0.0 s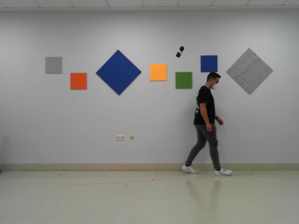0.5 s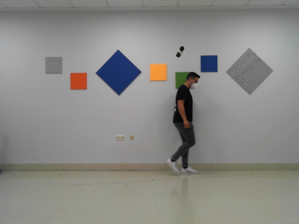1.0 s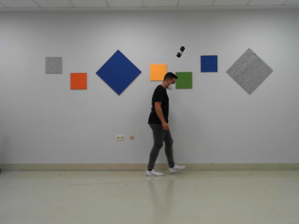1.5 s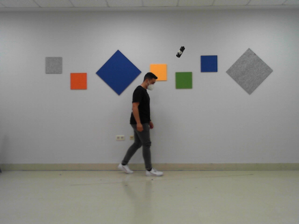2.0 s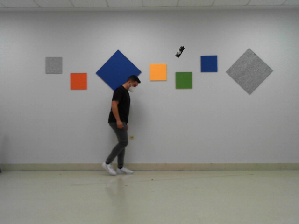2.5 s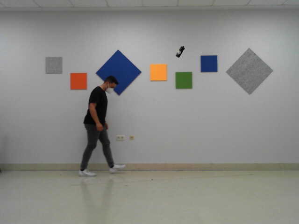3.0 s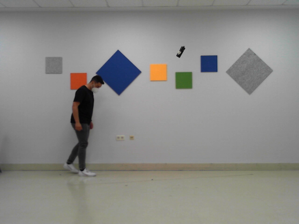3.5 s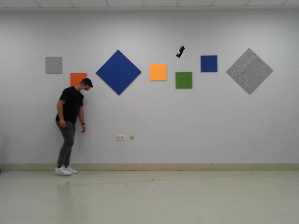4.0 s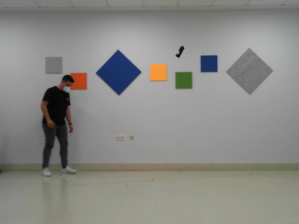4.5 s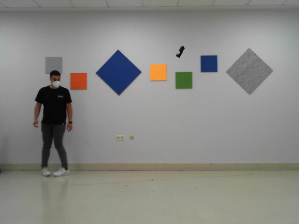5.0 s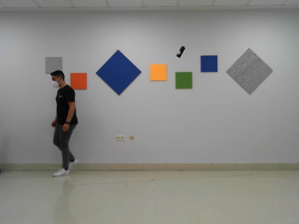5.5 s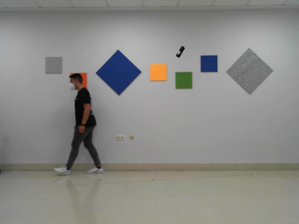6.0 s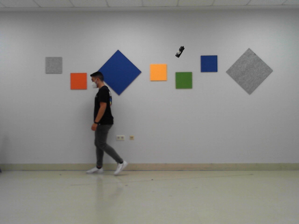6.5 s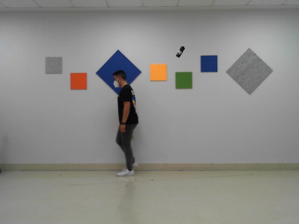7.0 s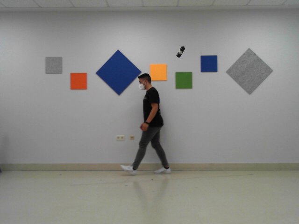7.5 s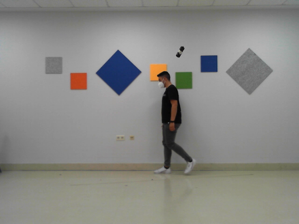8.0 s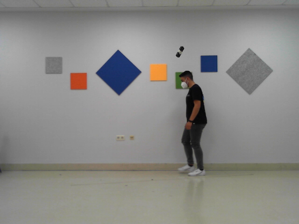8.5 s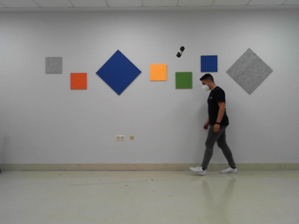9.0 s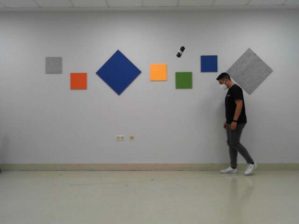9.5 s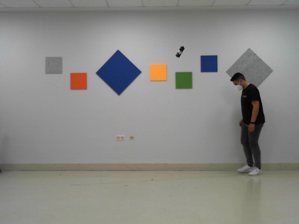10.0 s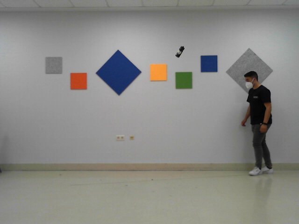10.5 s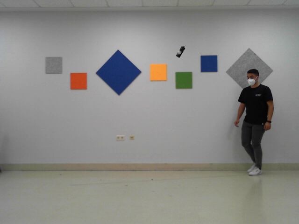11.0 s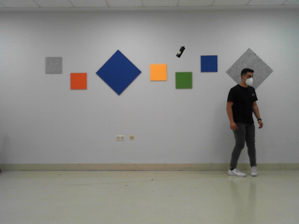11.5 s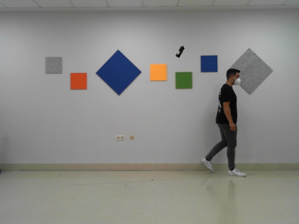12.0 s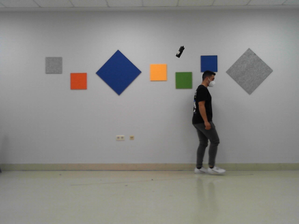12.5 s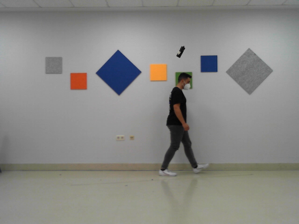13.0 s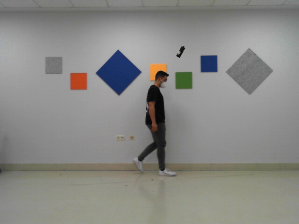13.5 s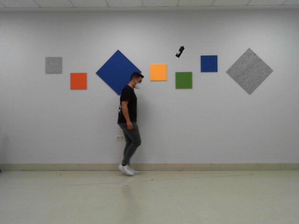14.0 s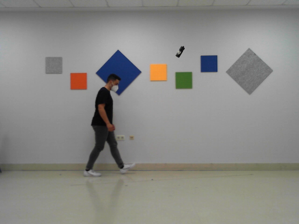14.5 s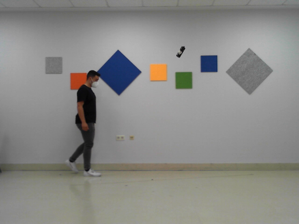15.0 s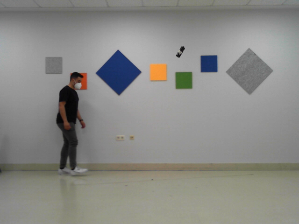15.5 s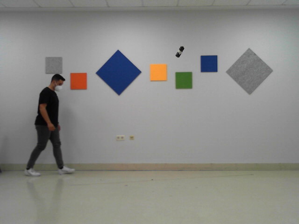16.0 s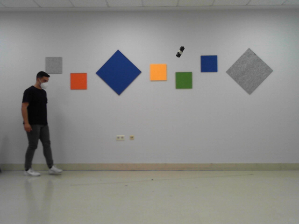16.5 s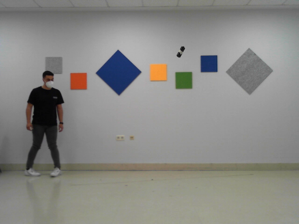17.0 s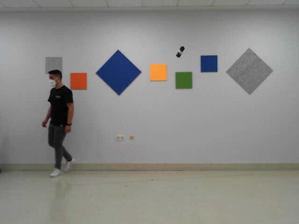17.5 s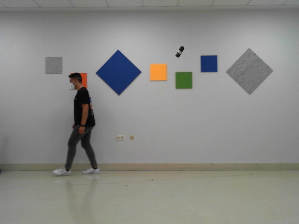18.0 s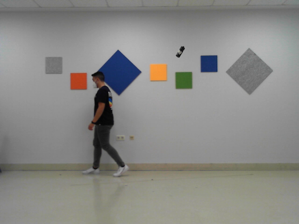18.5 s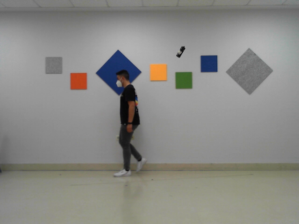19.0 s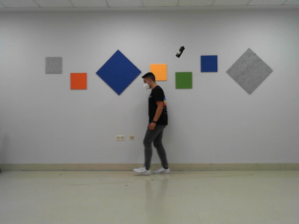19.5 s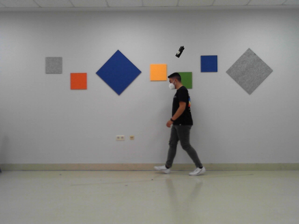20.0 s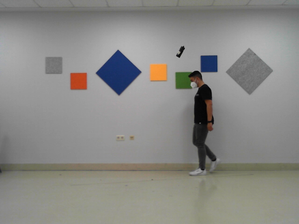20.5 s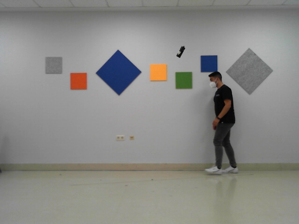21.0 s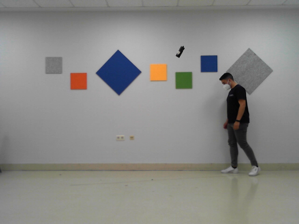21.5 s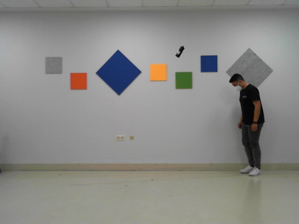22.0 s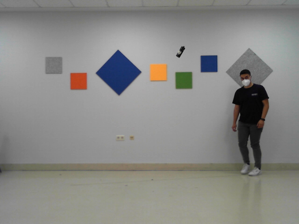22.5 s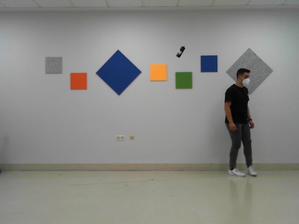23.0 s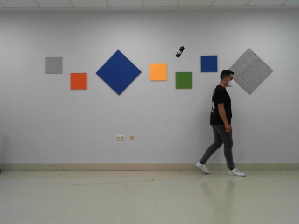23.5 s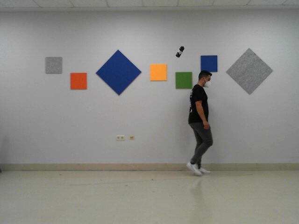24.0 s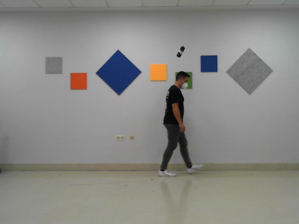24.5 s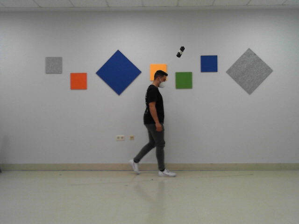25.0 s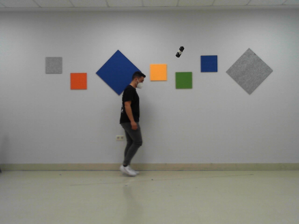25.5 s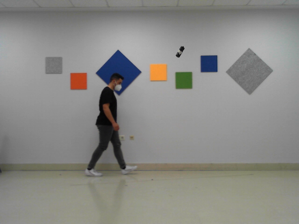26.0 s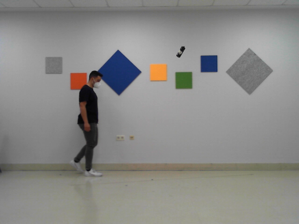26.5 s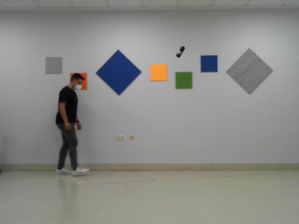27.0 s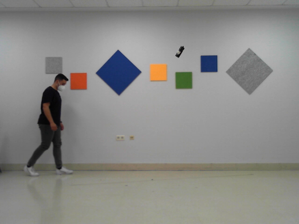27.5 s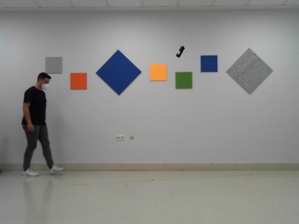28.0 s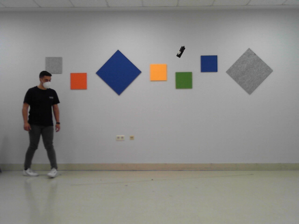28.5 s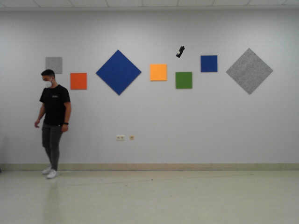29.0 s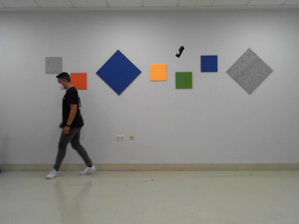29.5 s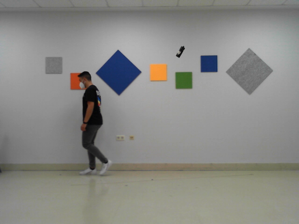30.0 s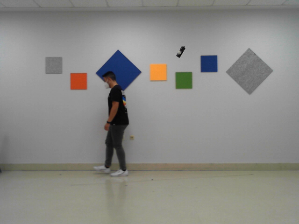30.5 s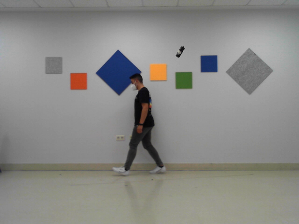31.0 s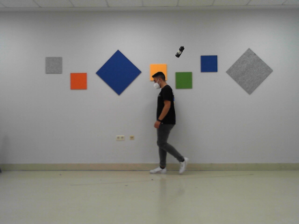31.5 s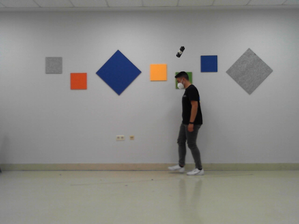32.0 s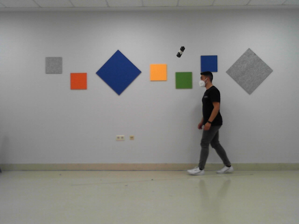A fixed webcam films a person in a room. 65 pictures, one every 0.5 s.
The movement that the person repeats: Walk backward.
